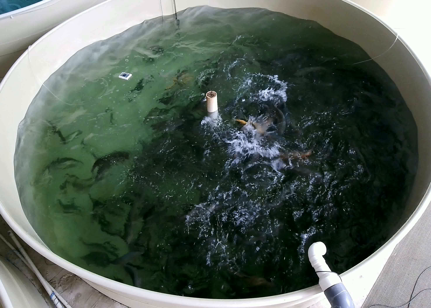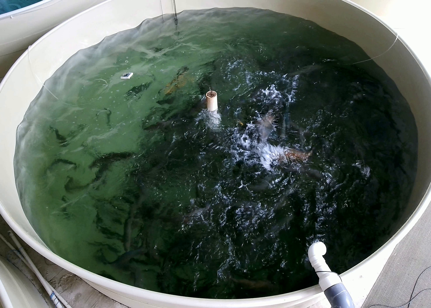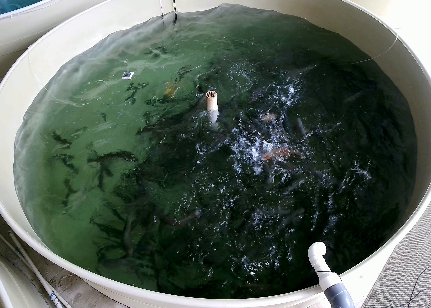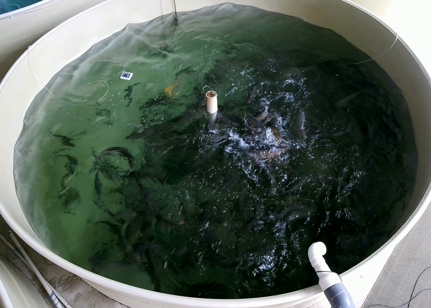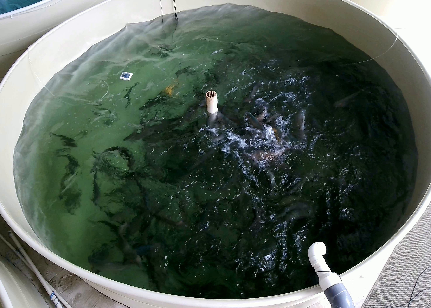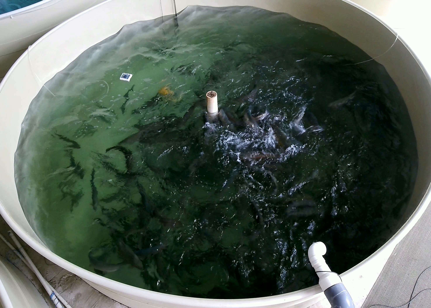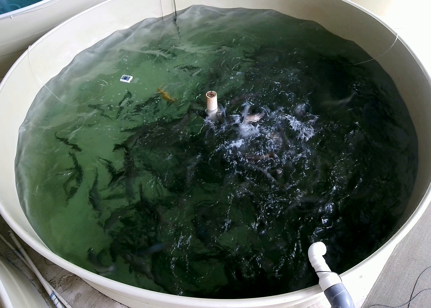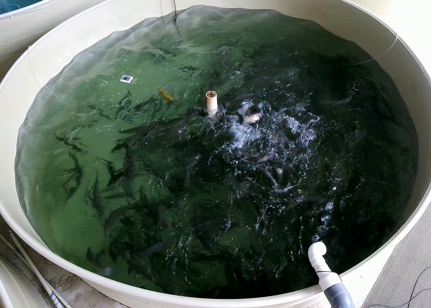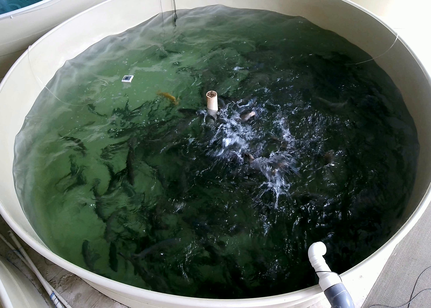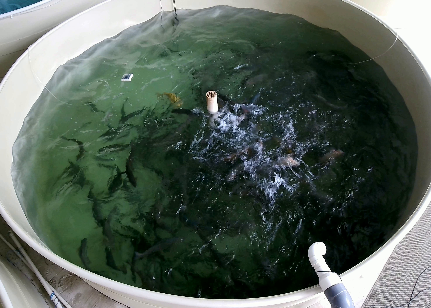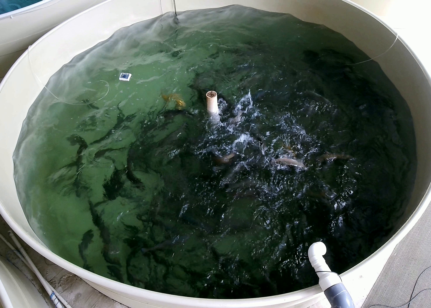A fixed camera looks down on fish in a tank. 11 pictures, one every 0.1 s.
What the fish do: Strong feeding.
